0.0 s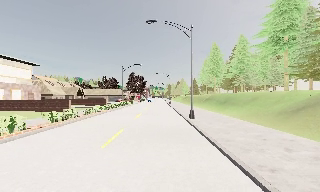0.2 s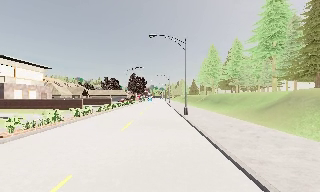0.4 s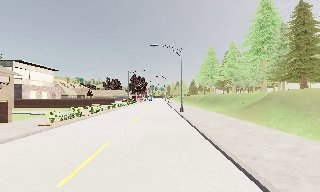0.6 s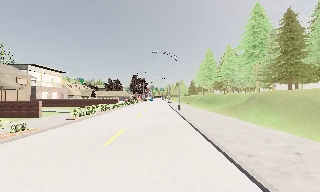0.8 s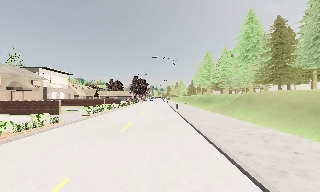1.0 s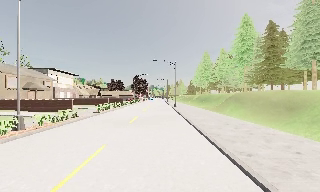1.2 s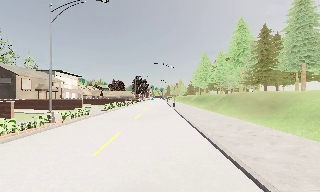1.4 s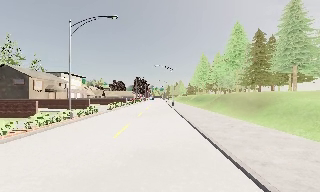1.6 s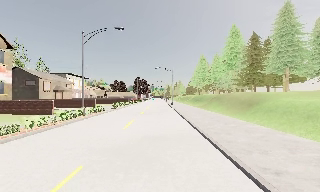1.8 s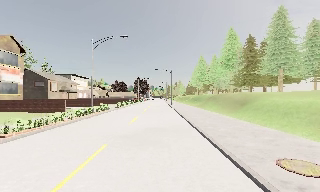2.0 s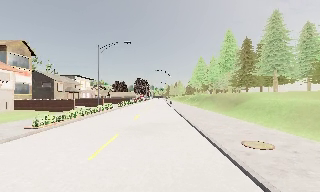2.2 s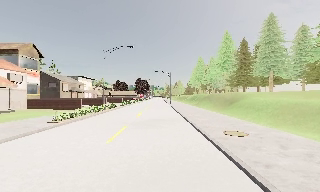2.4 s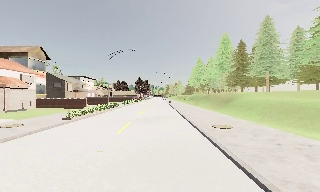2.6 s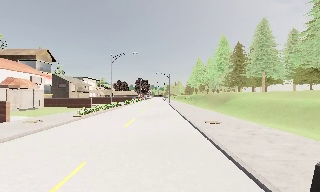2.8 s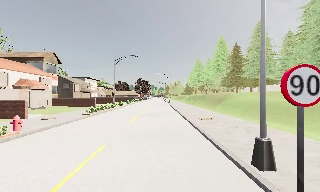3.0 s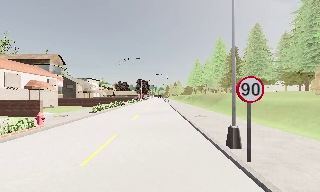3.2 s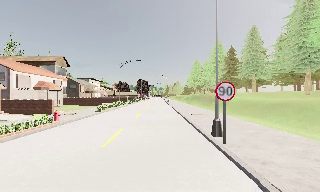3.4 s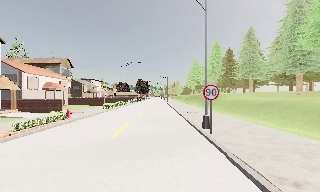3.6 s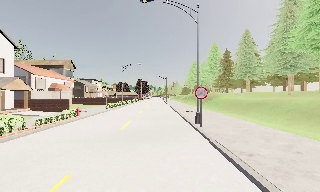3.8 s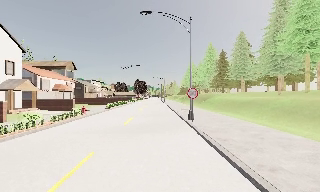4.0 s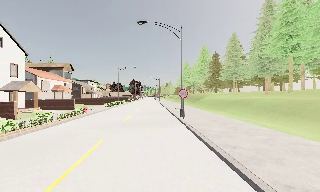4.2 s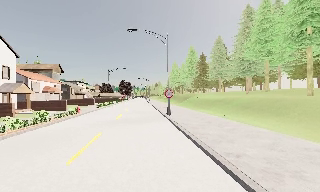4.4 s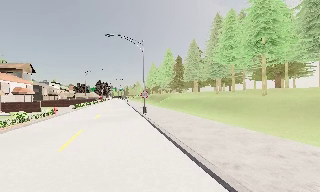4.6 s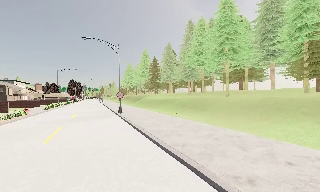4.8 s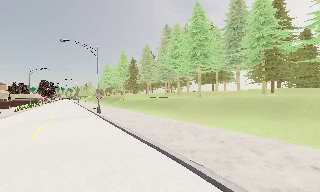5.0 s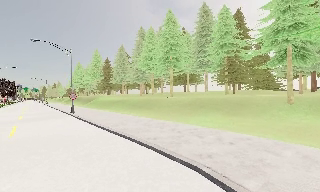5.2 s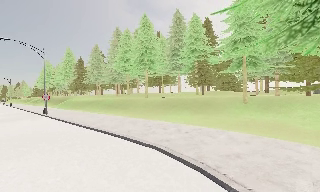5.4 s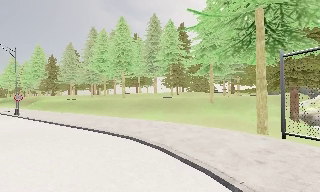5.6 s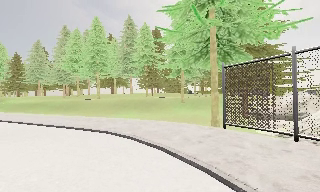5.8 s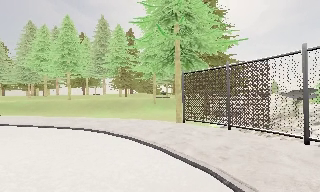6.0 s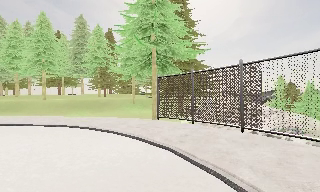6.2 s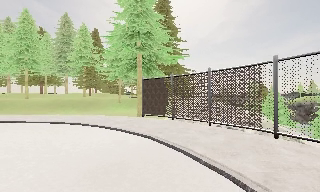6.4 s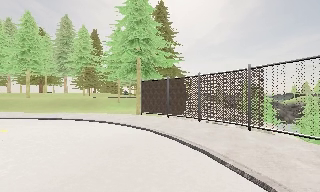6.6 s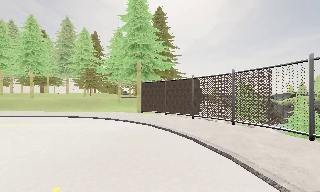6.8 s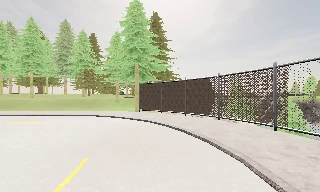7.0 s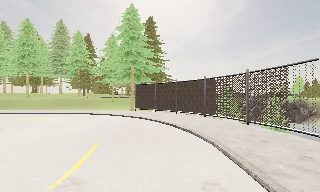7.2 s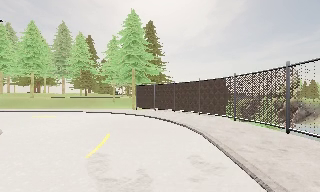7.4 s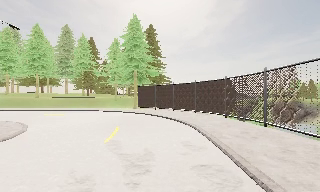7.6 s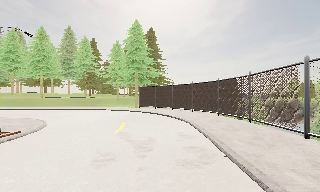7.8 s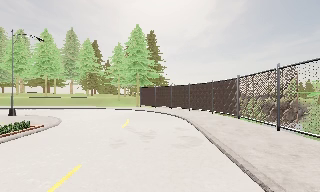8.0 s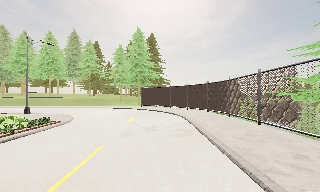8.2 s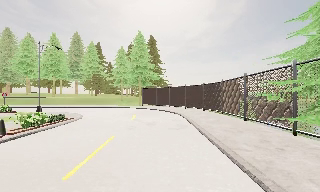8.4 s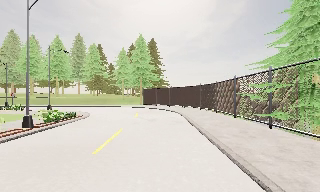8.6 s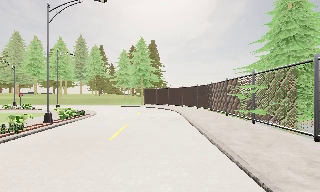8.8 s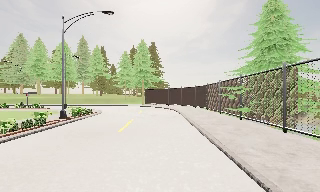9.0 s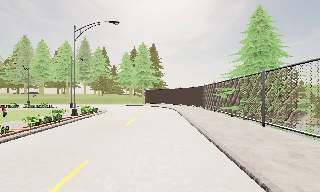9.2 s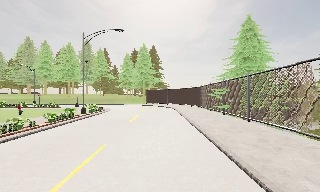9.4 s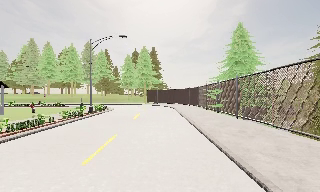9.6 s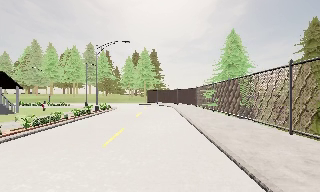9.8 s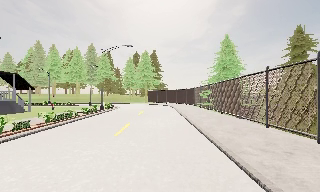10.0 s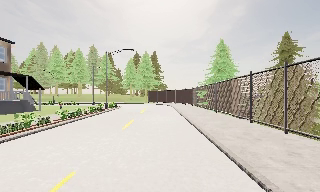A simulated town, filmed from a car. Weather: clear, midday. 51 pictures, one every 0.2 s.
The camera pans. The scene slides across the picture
to the left.
The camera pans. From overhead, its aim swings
clockwise.
0.0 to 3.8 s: The camera travels backward, about 35 m, so what stands in front gets smaller. It loses speed.
3.8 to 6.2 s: The camera pans to its right, which is clockwise from overhead, by about 85 degrees. It travels backward, about 18 m.
6.2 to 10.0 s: The camera travels backward, about 30 m, so what stands in front gets smaller.
The film runs backward here.
